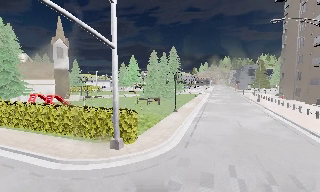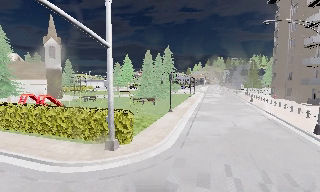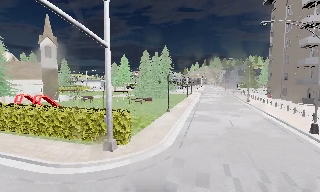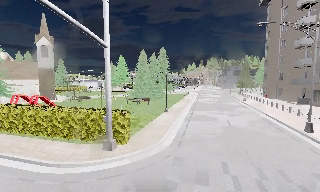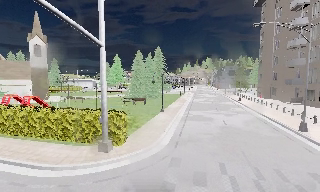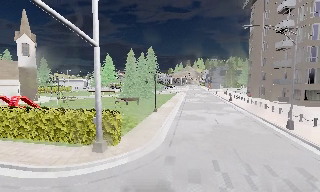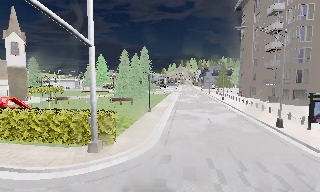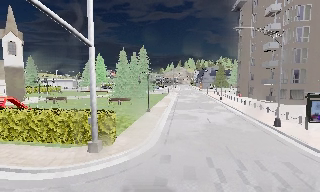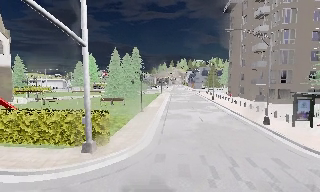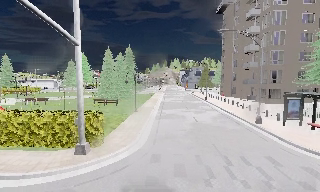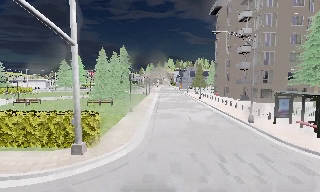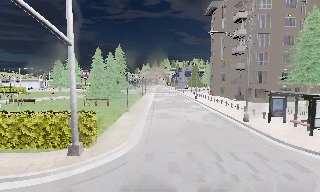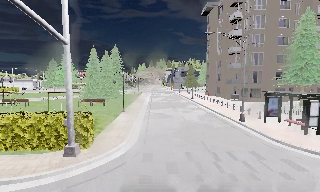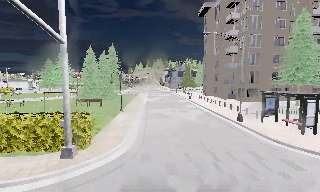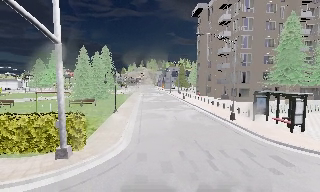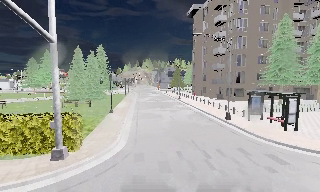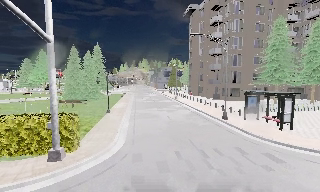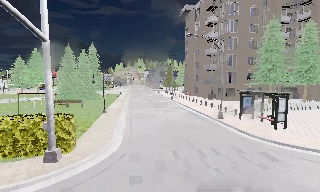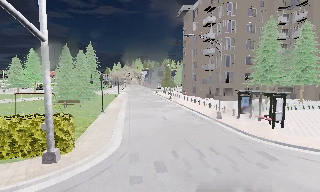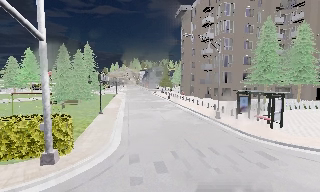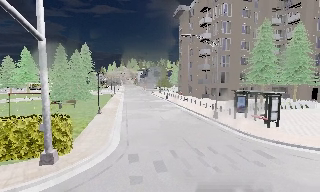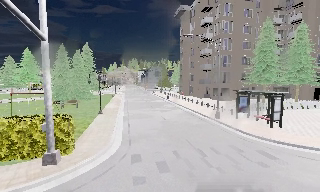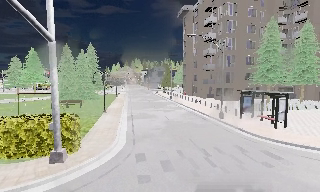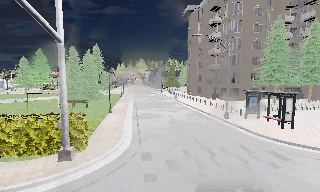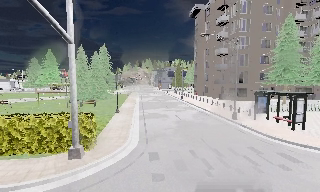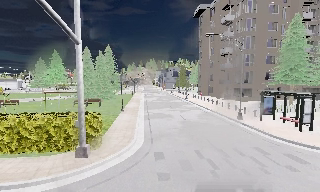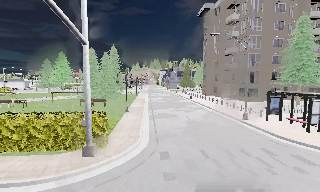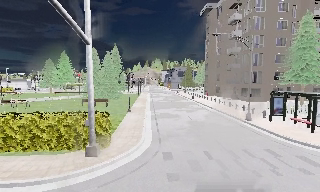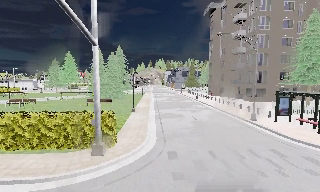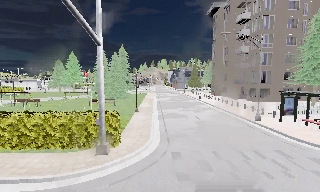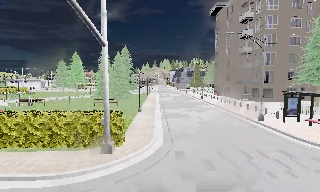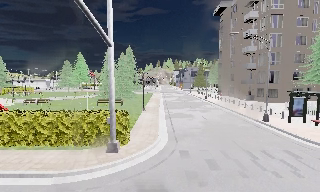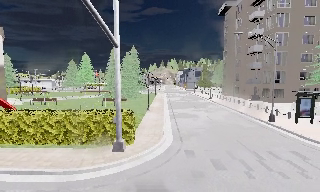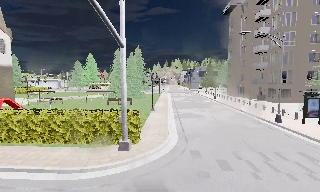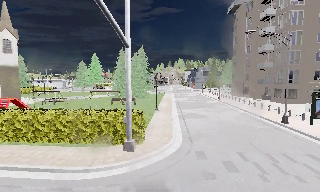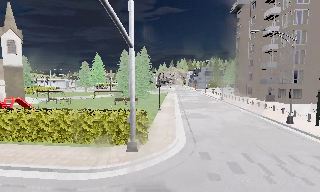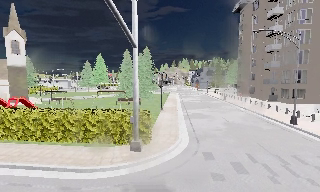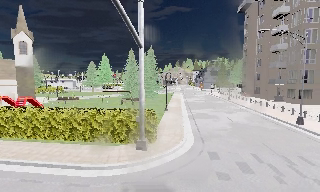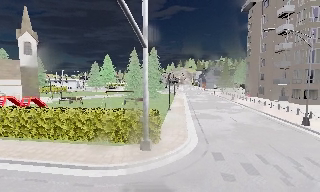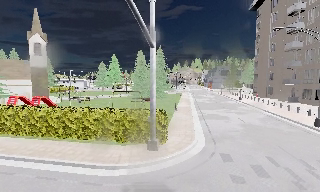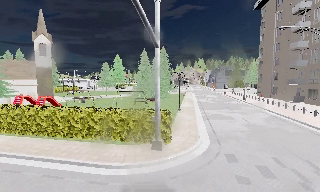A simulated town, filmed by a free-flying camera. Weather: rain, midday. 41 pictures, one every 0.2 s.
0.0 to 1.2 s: The scene slides to the left, as the camera pans about 10 degrees to its right. It travels to its left, about 0.5 m.
1.2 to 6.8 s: The camera travels to its left, about 2.5 m, so close, fixed things drift to the right.
6.8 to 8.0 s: The camera travels to its left, about 0.5 m, so close, fixed things drift to the right.
The film runs backward here.
